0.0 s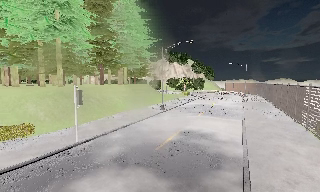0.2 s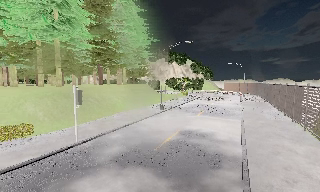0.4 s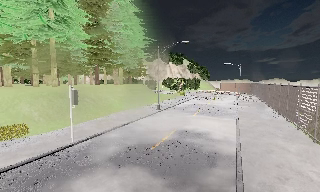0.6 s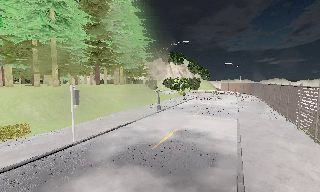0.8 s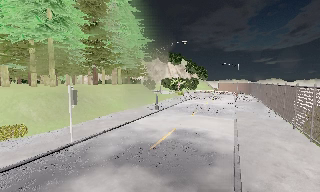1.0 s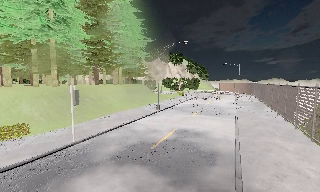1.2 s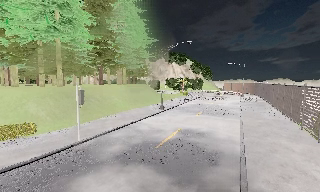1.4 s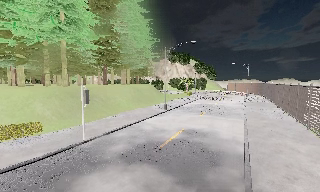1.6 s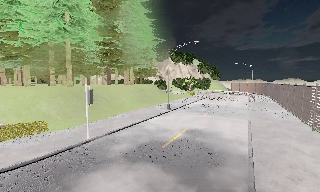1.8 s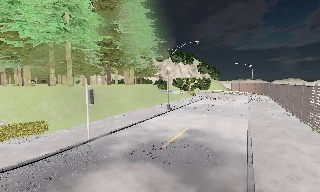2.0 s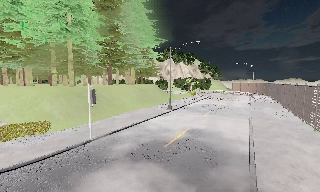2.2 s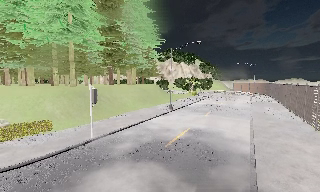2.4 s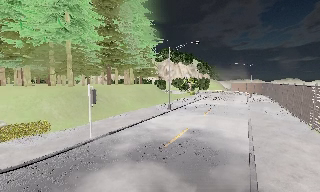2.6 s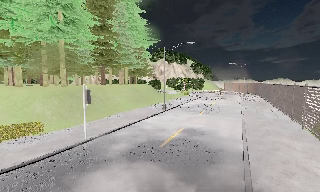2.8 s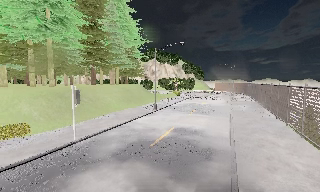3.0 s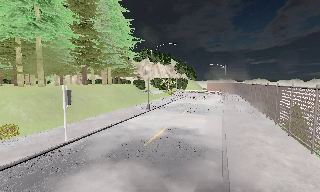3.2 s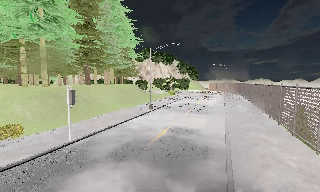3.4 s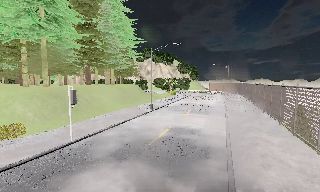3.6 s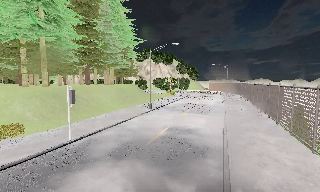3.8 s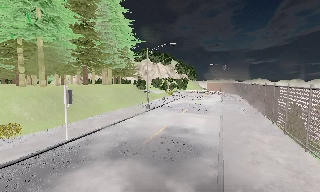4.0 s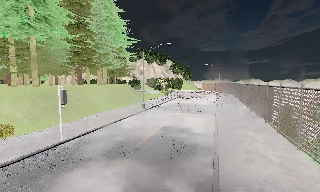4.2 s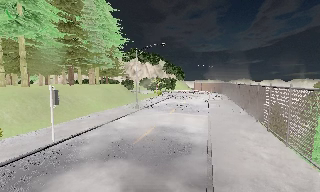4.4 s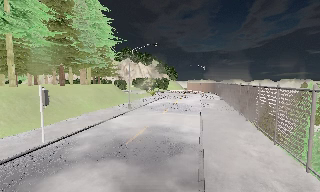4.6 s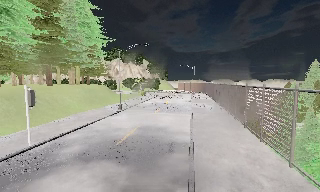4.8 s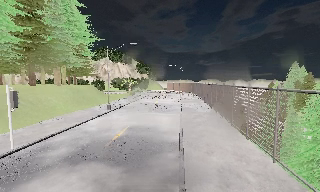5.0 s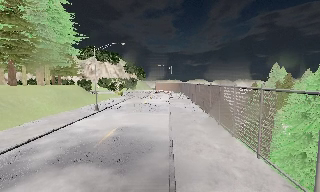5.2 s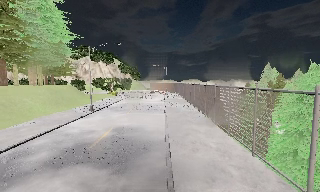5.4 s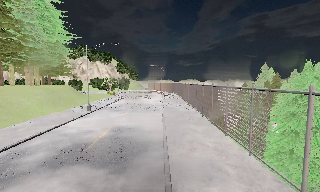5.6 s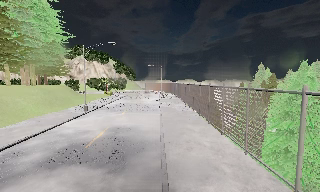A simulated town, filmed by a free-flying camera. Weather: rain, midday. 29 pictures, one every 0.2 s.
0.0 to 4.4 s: The camera swings to its right by about 10 degrees, and the scene slides to the left. It travels backward, about 1 m, so what stands in front gets smaller.
4.4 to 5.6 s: The camera pans to its right, which is clockwise from overhead, by about 15 degrees.
The film runs backward here.
